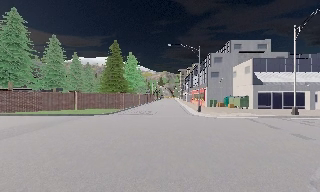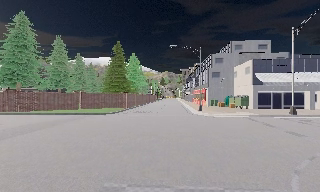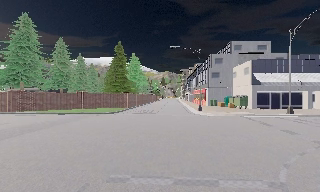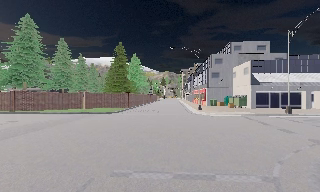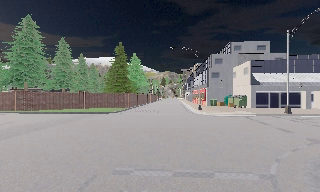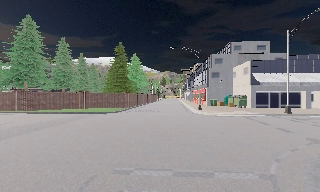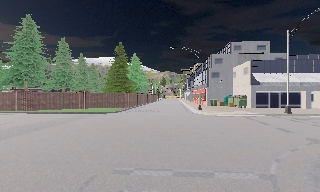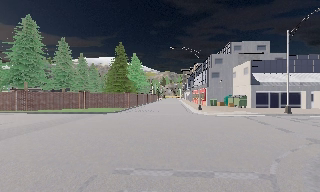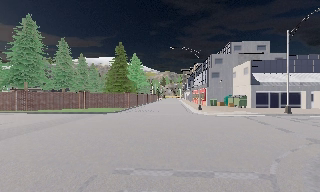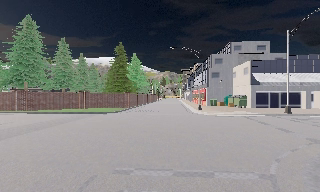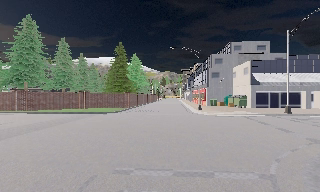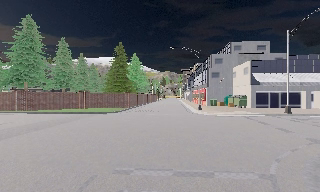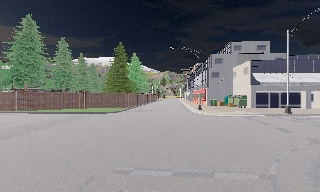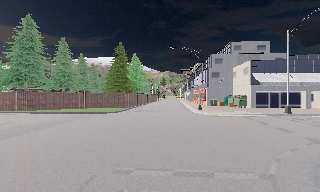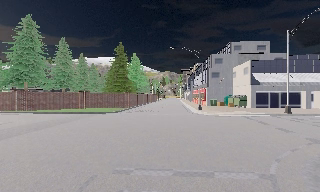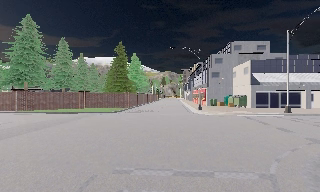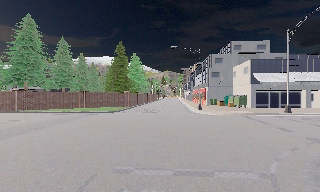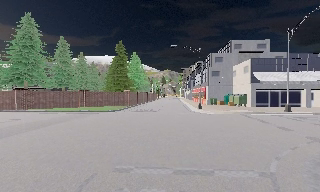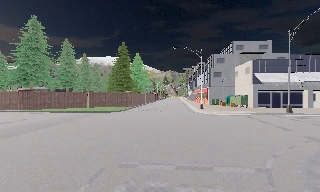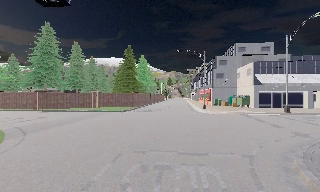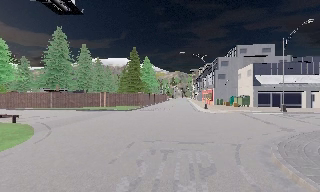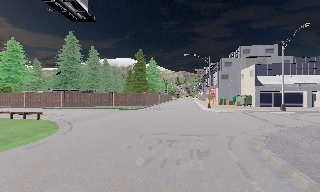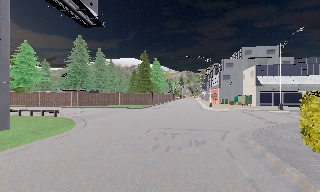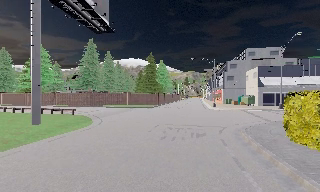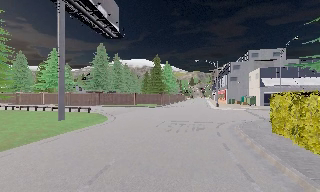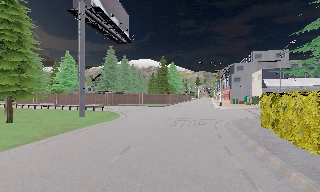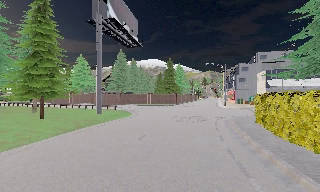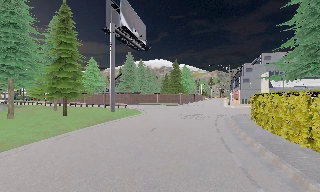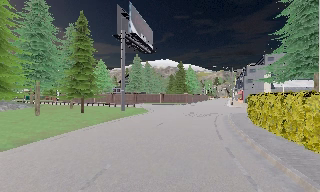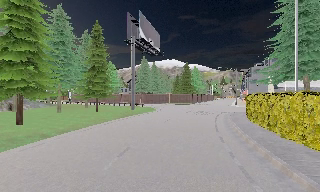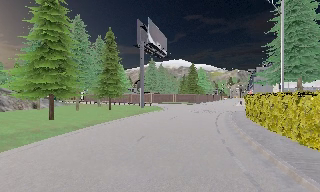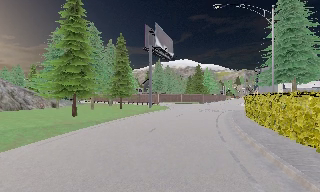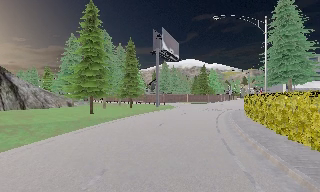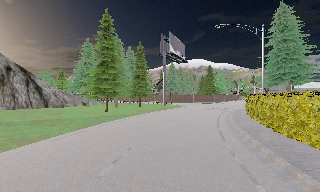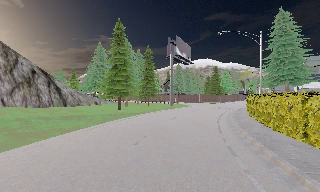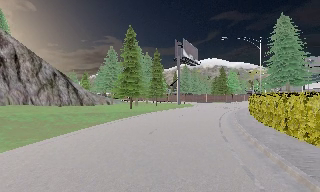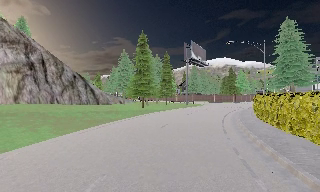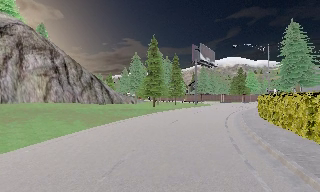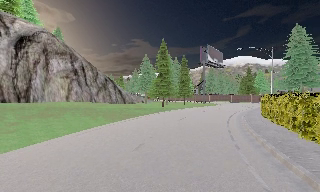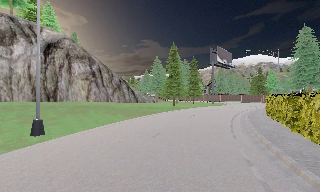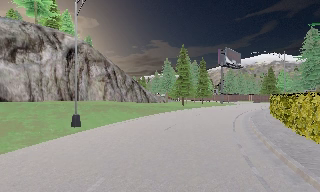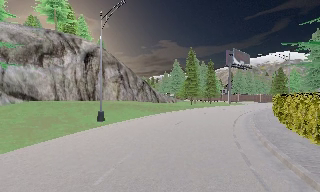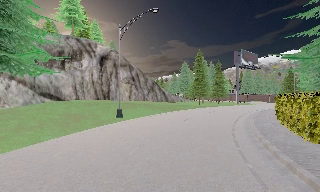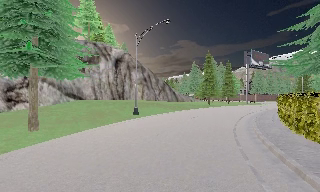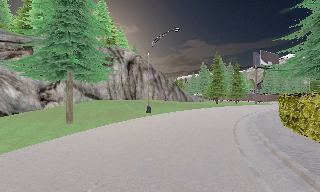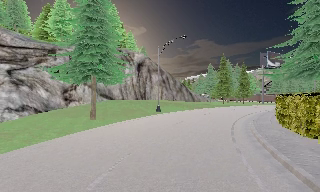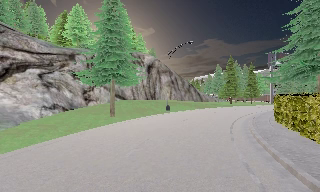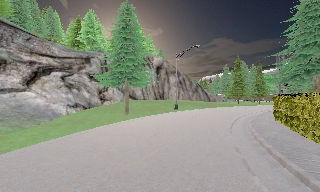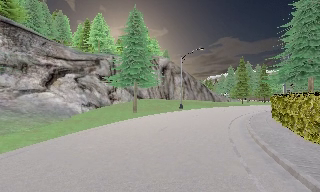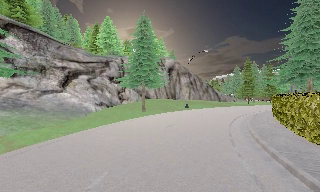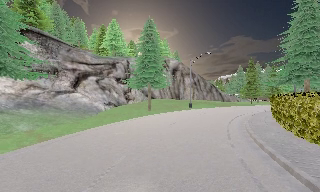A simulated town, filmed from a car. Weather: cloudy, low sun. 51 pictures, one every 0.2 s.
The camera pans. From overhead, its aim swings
counterclockwise.
The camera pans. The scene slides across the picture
to the right.
0.0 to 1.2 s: The camera travels backward, about 1.5 m, so what stands in front gets smaller. It loses speed.
1.2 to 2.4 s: The camera keeps its place and its aim.
2.4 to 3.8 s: The camera travels backward, about 1.5 m, so what stands in front gets smaller. It gains speed.
3.8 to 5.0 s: The camera travels backward, about 8 m, so what stands in front gets smaller.
5.0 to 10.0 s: The camera swings to its left by about 65 degrees, and the scene slides to the right. It travels backward, about 40 m.
The film runs backward here.
